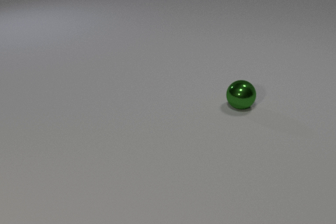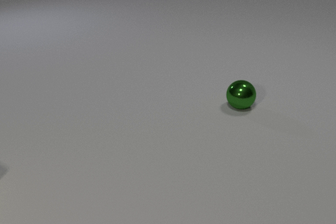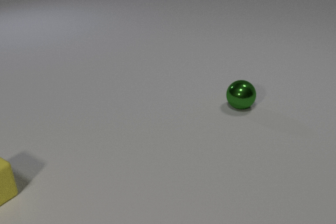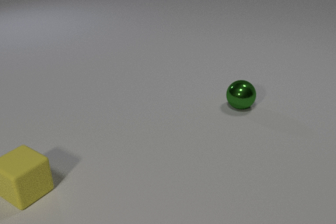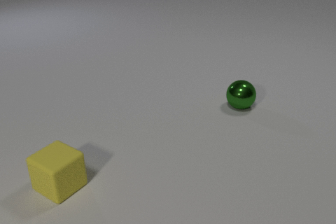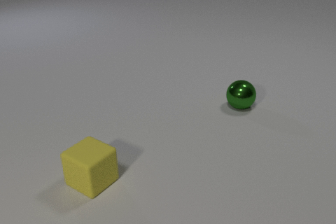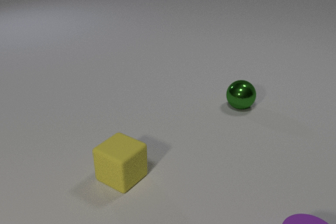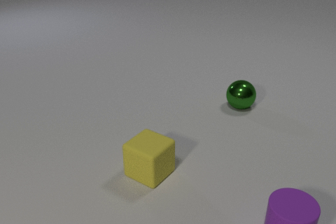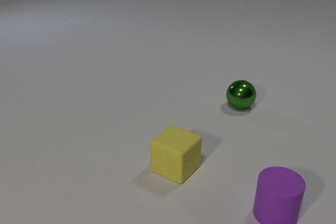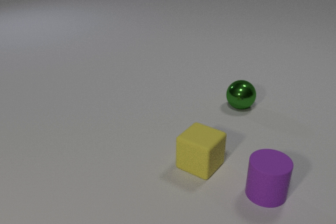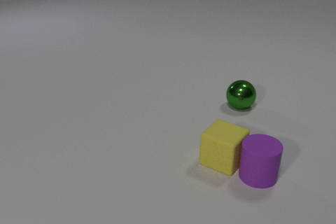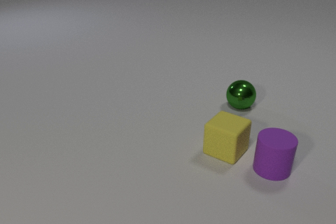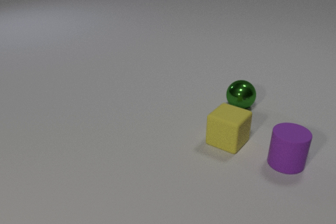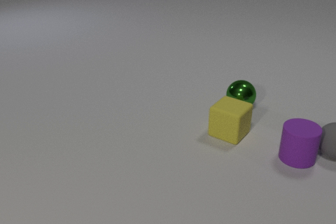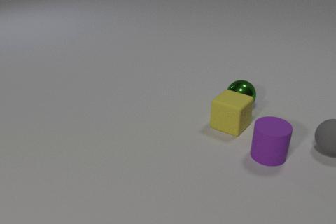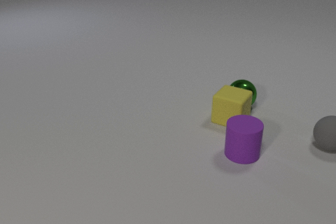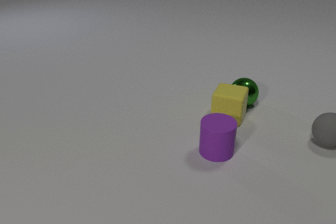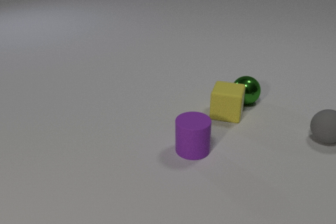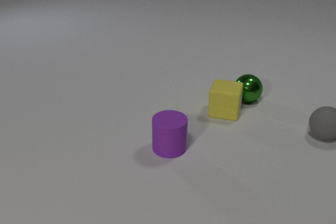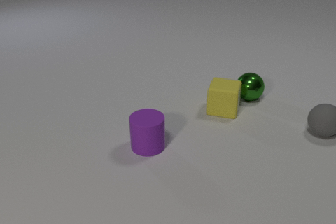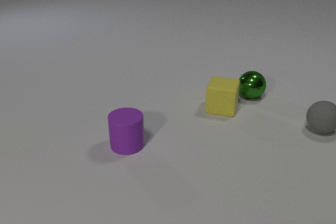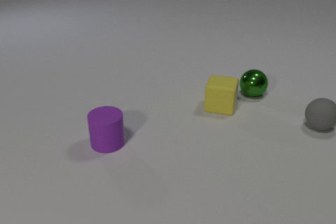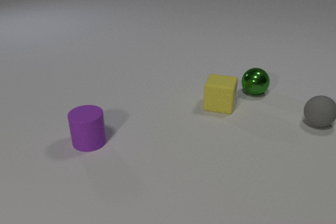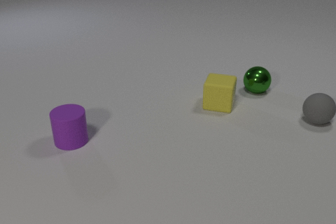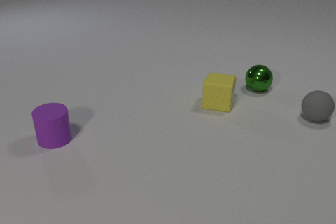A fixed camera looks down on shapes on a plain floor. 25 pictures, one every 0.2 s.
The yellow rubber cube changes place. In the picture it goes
to the right.
0.0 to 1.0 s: The yellow rubber cube comes in at the left edge, slides to the right.
1.0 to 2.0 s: The yellow rubber cube slides to the right. The purple rubber cylinder comes in at the bottom edge, slides away from the camera and to the left. The yellow rubber cube and the purple rubber cylinder collide.
2.0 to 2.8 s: The yellow rubber cube slides away from the camera. The purple rubber cylinder slides away from the camera. The gray rubber sphere comes in at the right edge, rolls to the left. The purple rubber cylinder and the gray rubber sphere collide.
2.8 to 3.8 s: The yellow rubber cube slides away from the camera. The purple rubber cylinder slides to the left. The green metal sphere rolls away from the camera and to the right. The gray rubber sphere rolls away from the camera. The yellow rubber cube and the green metal sphere collide.
3.8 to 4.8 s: The yellow rubber cube slides away from the camera. The purple rubber cylinder slides to the left. The green metal sphere rolls away from the camera. The gray rubber sphere rolls away from the camera.
What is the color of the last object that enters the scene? gray.
How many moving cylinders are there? 1.
What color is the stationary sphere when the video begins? green.
